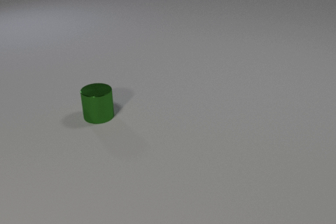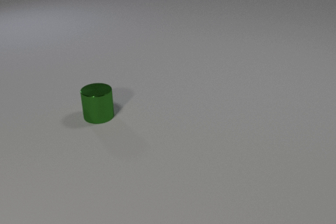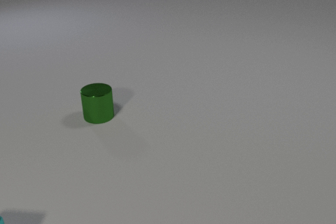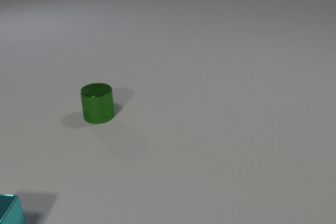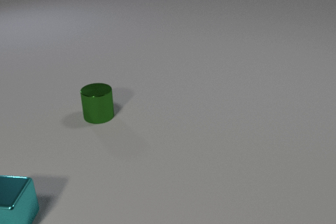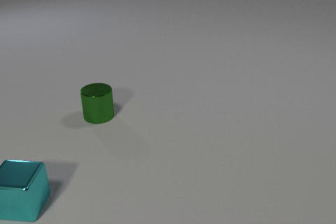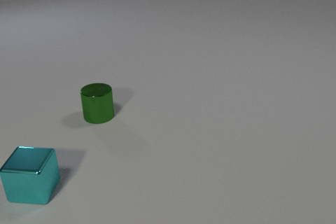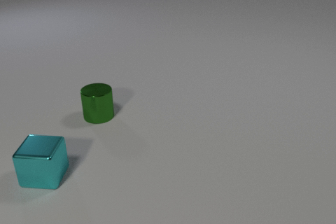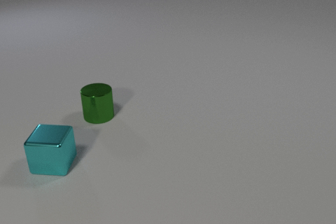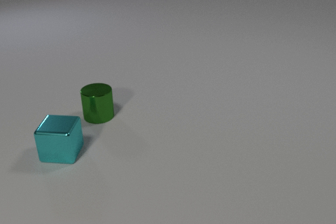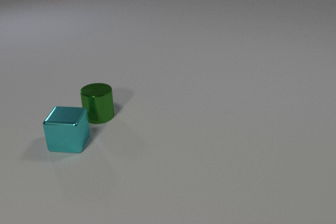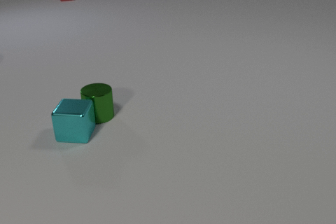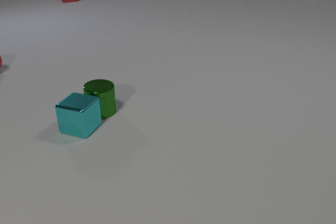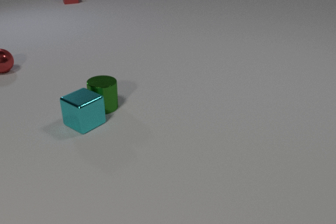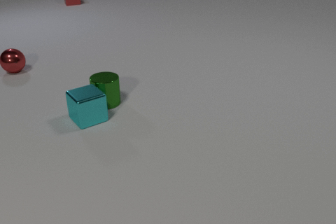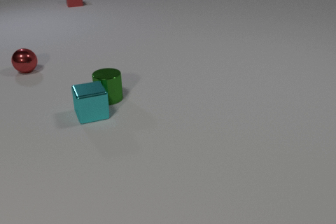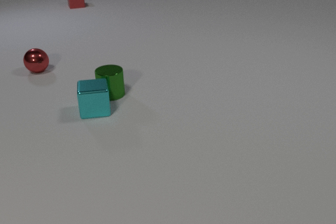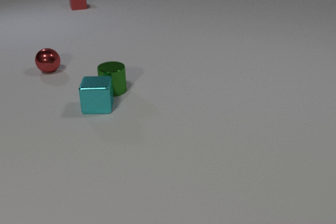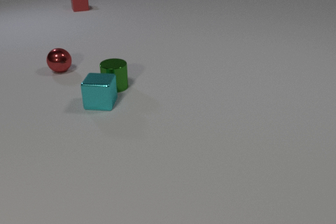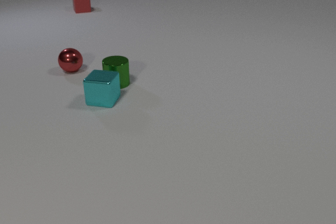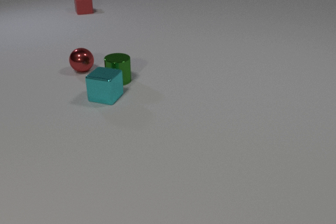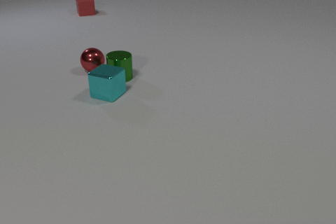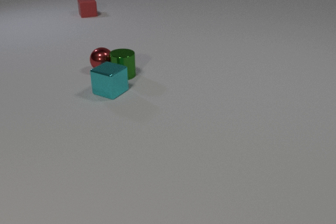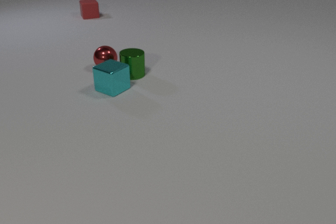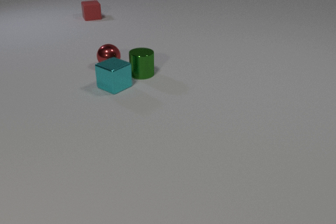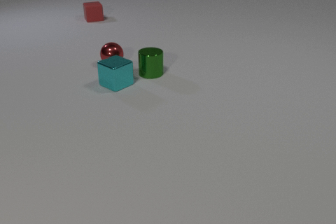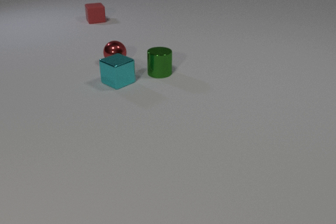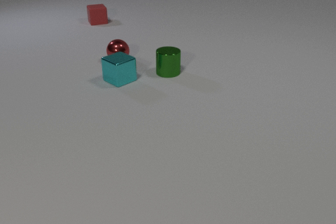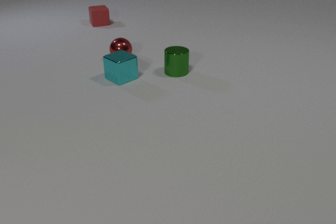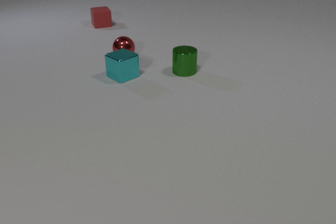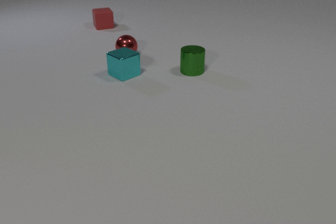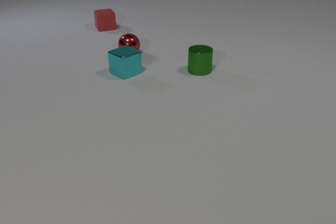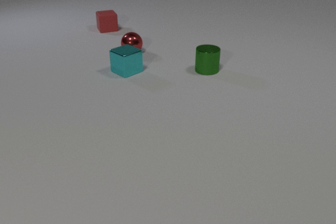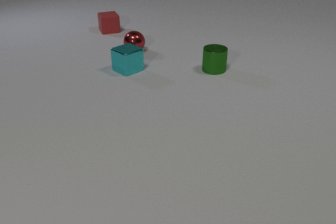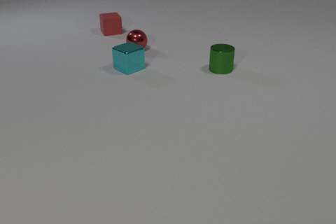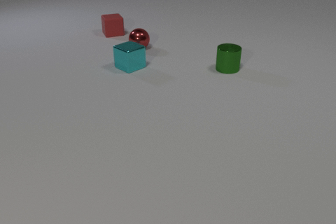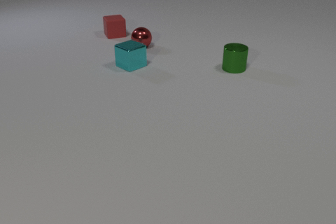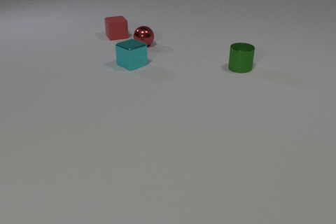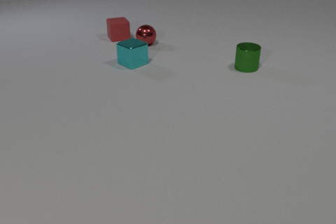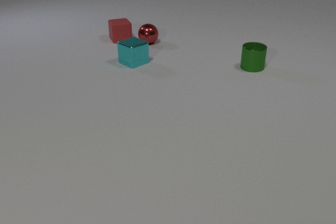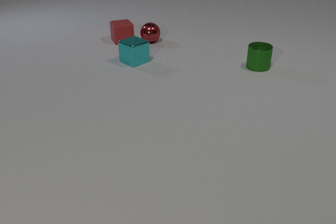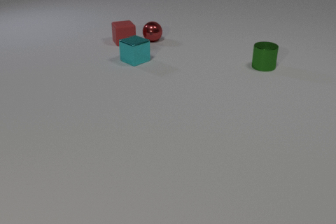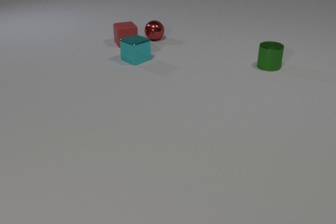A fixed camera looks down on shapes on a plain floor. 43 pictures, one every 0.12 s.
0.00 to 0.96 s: The cyan metal cube comes in at the bottom edge, slides away from the camera and to the right.
0.96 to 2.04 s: The cyan metal cube slides away from the camera and to the right, spins so that its near face slides to the left, clockwise seen from above. The green metal cylinder slides away from the camera. The red rubber cube comes in at the top edge, slides toward the camera. The red metal sphere comes in at the left edge, rolls to the right. The cyan metal cube and the green metal cylinder collide.
2.04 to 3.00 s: The cyan metal cube slides away from the camera, spins so that its near face slides to the left, clockwise seen from above. The green metal cylinder slides to the right and away from the camera. The red rubber cube slides toward the camera. The red metal sphere rolls to the right. The green metal cylinder and the red metal sphere collide.
3.00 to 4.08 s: The cyan metal cube slides away from the camera. The green metal cylinder slides to the right. The red rubber cube slides toward the camera. The red metal sphere rolls away from the camera and to the right.
4.08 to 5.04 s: The cyan metal cube slides away from the camera. The green metal cylinder slides to the right. The red rubber cube slides toward the camera and to the right. The red metal sphere rolls away from the camera and to the right.
What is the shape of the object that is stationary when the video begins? cylinder.
Are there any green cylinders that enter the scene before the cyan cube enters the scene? no.
How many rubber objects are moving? 1.
